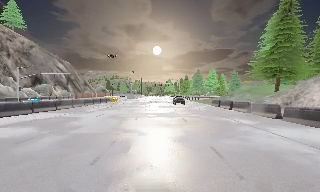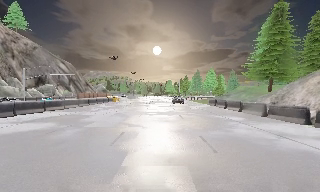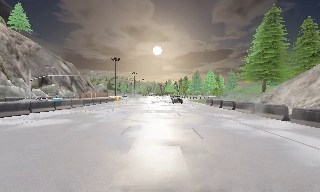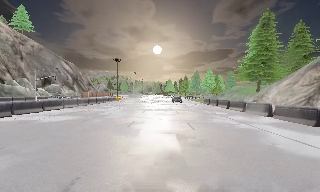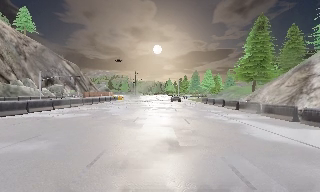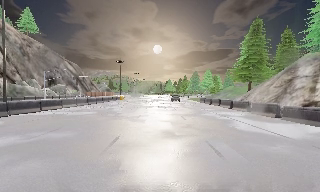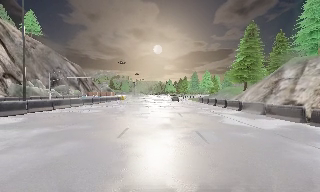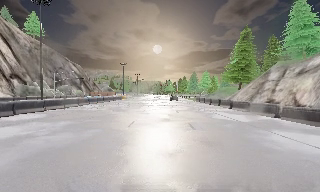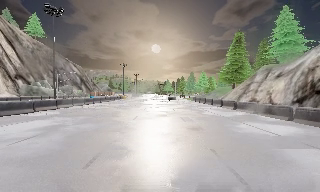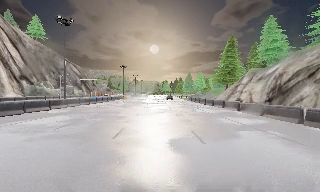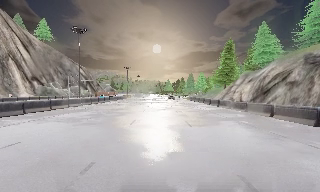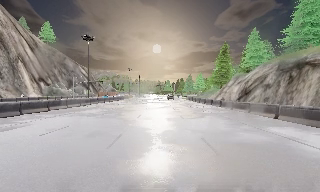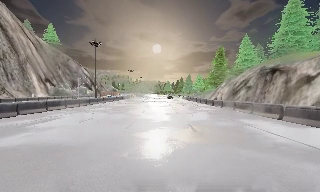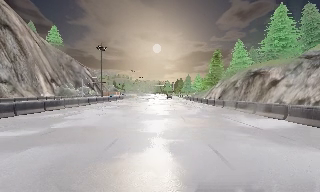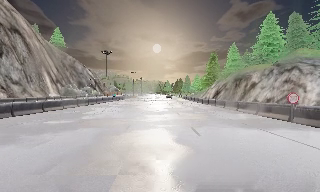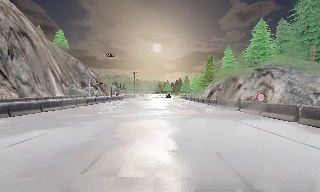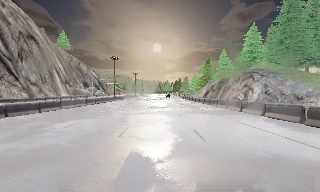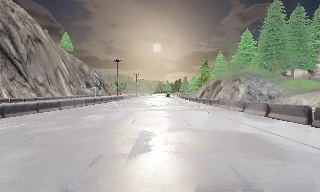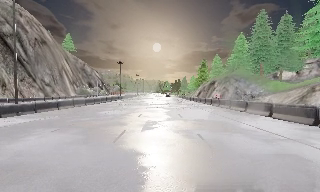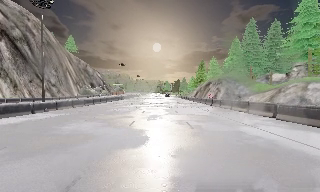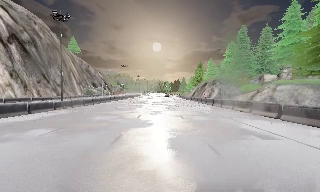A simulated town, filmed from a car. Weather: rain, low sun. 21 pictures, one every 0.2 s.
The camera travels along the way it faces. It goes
backward.
0.0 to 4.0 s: The camera travels backward, about 50 m, so what stands in front gets smaller. It gains speed.
The film runs backward here.
